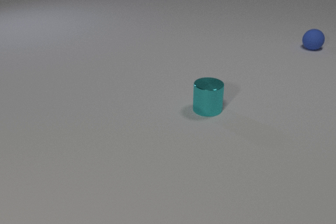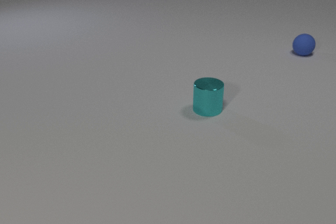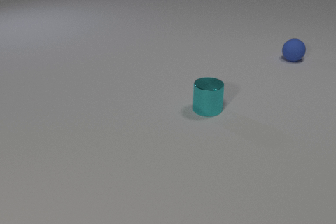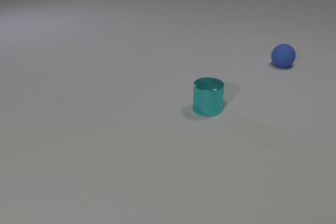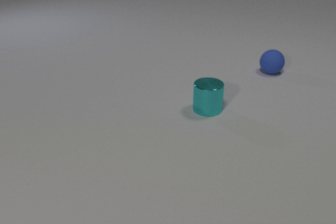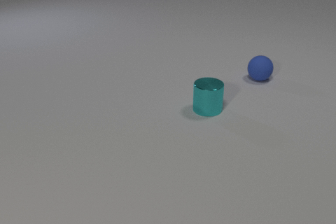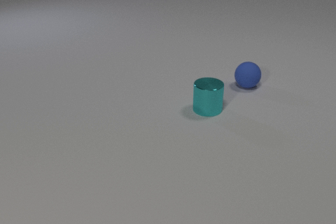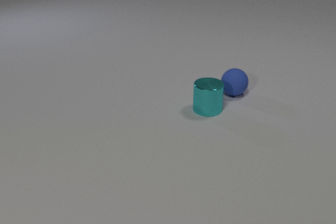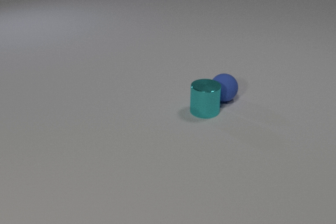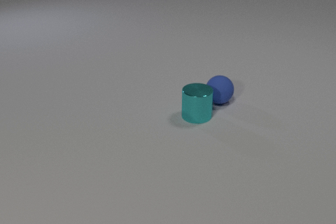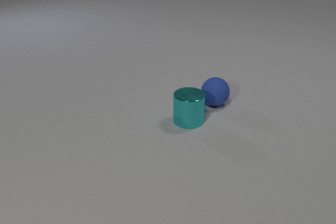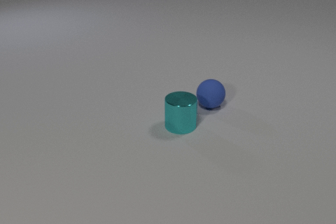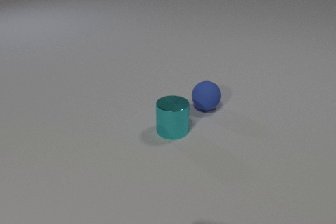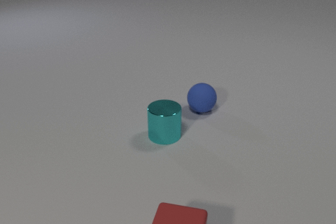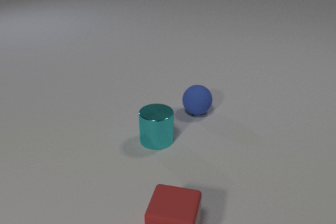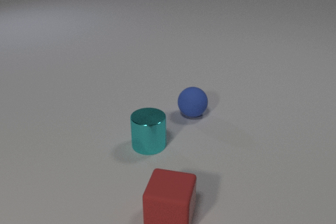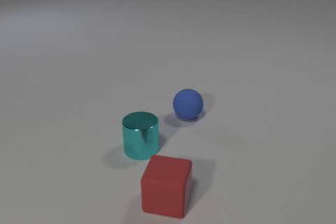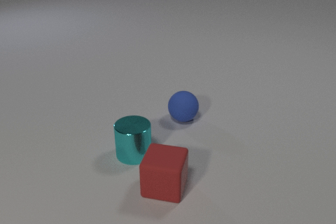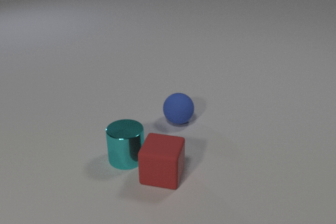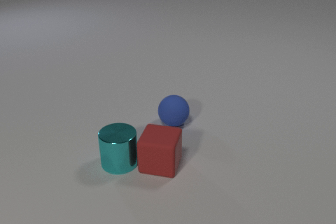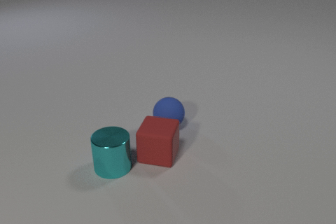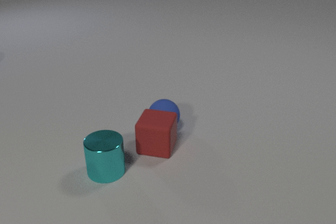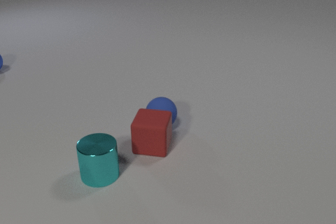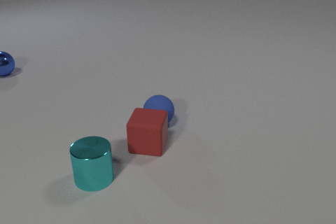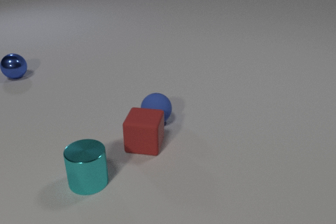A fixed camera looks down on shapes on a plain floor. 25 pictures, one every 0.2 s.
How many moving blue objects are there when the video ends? 2.
What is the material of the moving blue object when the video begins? rubber.
What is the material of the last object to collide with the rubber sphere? rubber.
0.0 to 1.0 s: The blue rubber sphere rolls toward the camera and to the left.
1.0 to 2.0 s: The blue rubber sphere rolls toward the camera and to the left. The cyan metal cylinder slides toward the camera and to the left. The blue rubber sphere and the cyan metal cylinder collide.
2.0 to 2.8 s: The blue rubber sphere rolls toward the camera and to the left. The cyan metal cylinder slides toward the camera and to the left. The red rubber cube comes in at the bottom edge, slides away from the camera.
2.8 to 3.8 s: The blue rubber sphere rolls toward the camera and to the left. The cyan metal cylinder slides to the left and toward the camera. The red rubber cube slides away from the camera.
3.8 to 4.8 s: The blue rubber sphere rolls to the left. The cyan metal cylinder slides to the left and toward the camera. The red rubber cube slides away from the camera and to the left. The blue metal sphere comes in at the left edge, rolls toward the camera and to the right. The blue rubber sphere and the red rubber cube collide.
